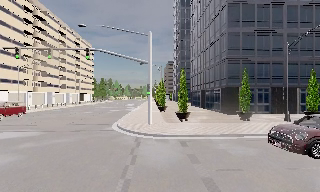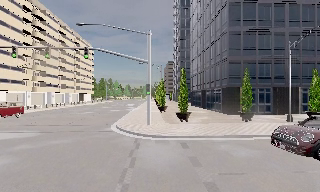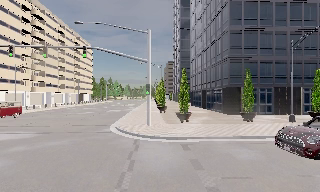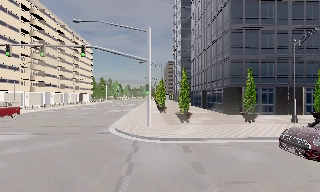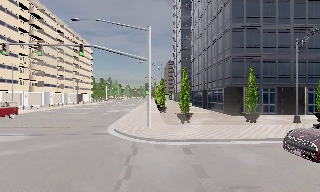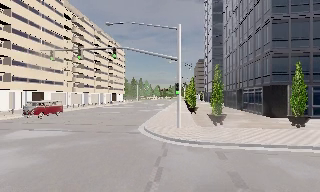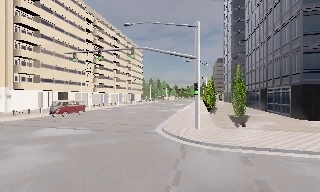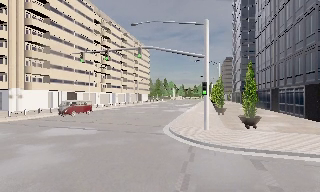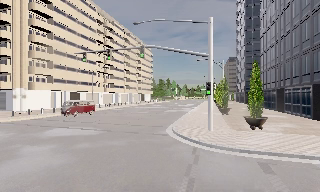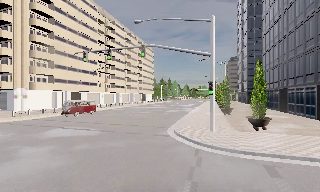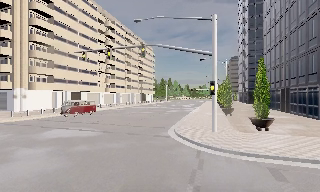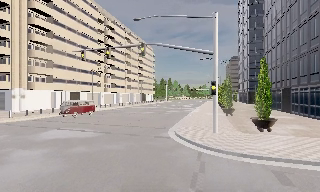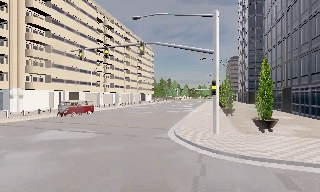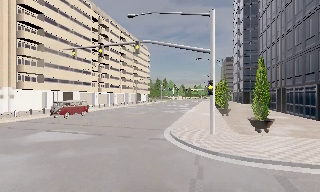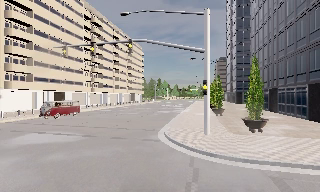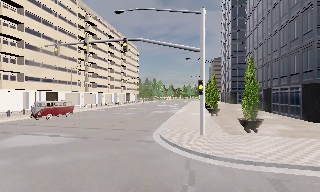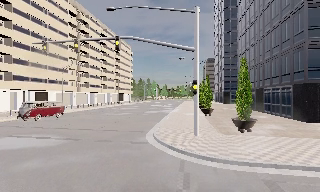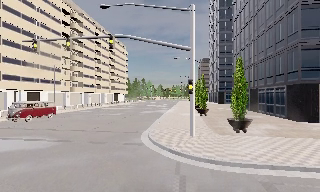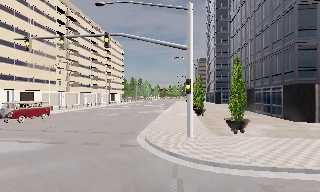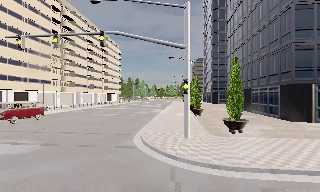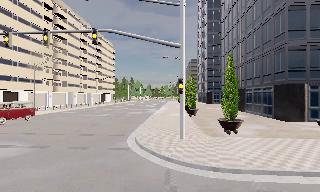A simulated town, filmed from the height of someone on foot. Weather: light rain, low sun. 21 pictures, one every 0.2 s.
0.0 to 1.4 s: The scene slides to the right, as the camera pans about 20 degrees to its left. It travels forward, about 1.5 m, so what stands in front looms larger.
1.4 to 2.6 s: The camera travels forward, about 1.5 m, so what stands in front looms larger.
2.6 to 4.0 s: The camera pans to its right, which is clockwise from overhead, by about 10 degrees. It travels forward, about 1.5 m, so what stands in front looms larger.
The film runs forward here.
